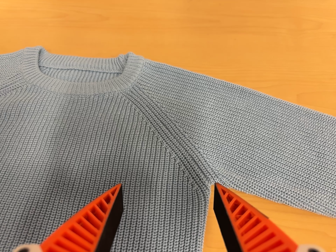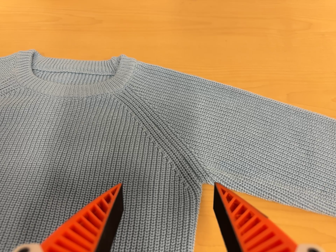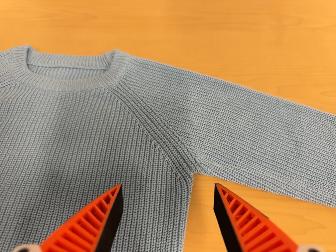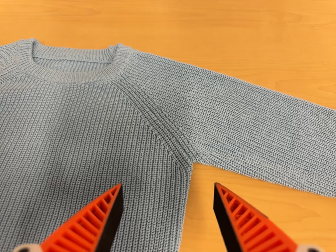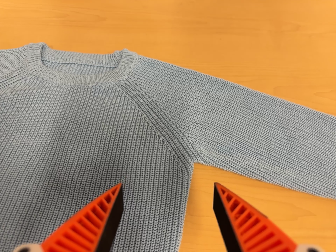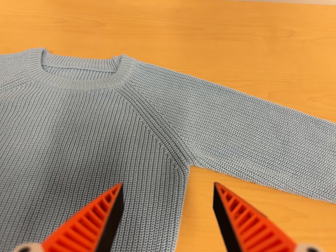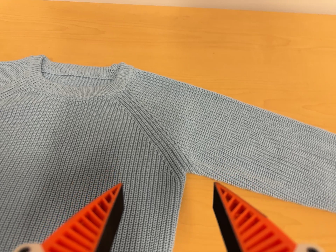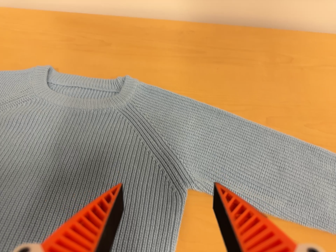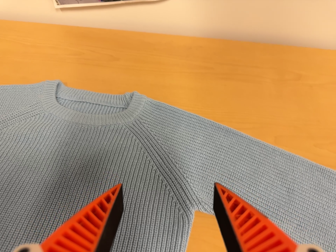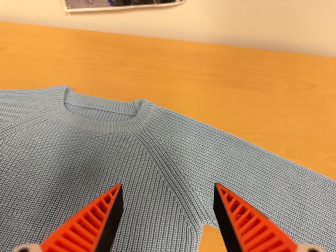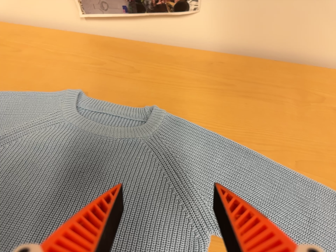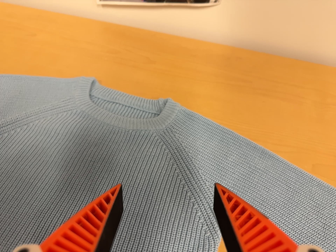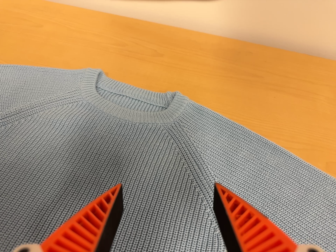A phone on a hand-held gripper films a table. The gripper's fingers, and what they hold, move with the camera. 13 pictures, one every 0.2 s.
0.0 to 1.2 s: The camera travels backward, about 5 cm, so what stands in front gets smaller.
1.2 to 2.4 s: The camera travels to its left, about 6 cm, so close, fixed things drift to the right. It rolls about its line of sight by about 10 degrees, and the scene rotates clockwise.
The film runs backward here.
